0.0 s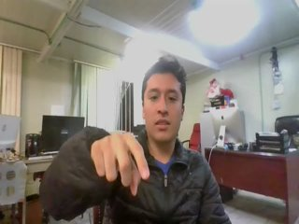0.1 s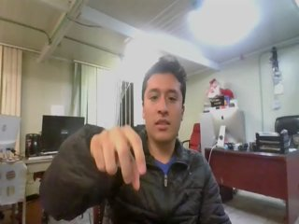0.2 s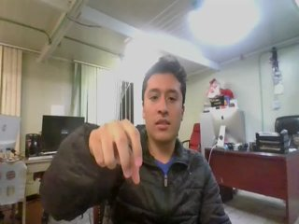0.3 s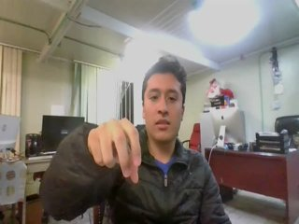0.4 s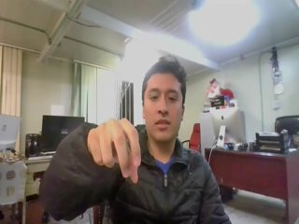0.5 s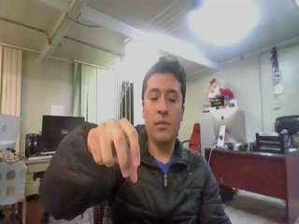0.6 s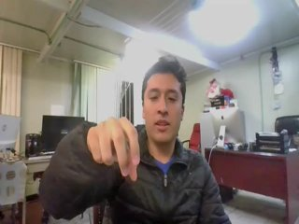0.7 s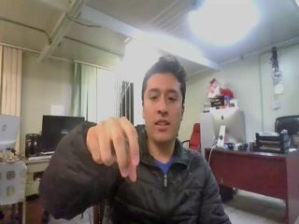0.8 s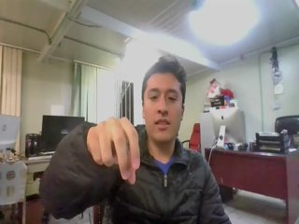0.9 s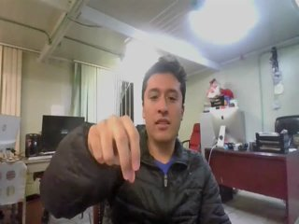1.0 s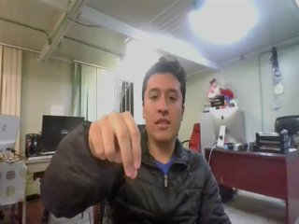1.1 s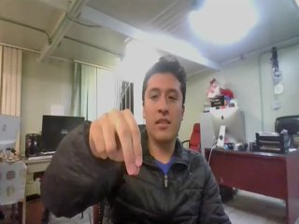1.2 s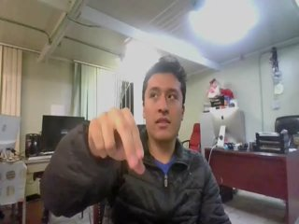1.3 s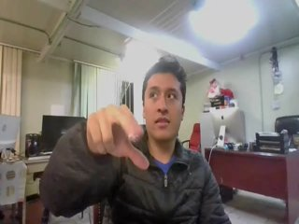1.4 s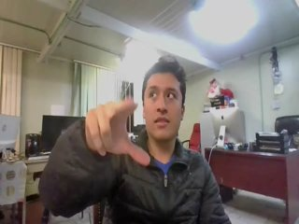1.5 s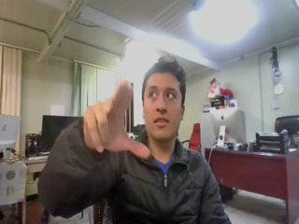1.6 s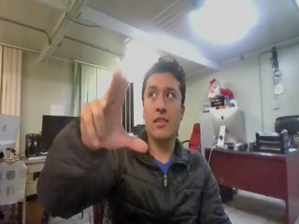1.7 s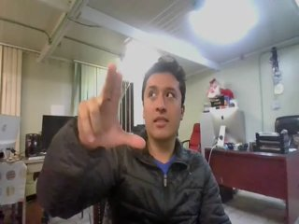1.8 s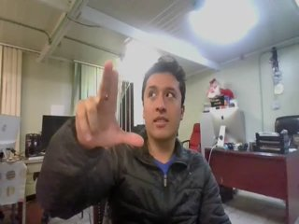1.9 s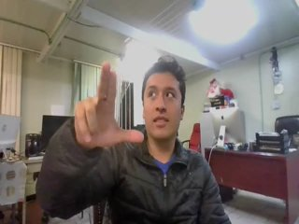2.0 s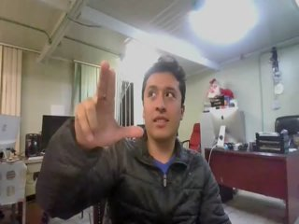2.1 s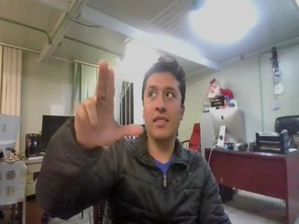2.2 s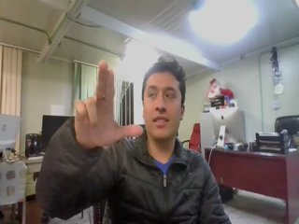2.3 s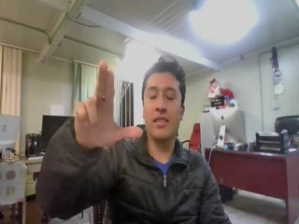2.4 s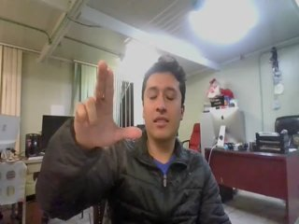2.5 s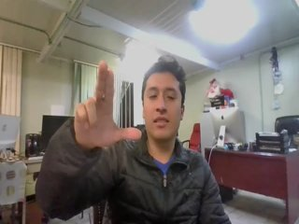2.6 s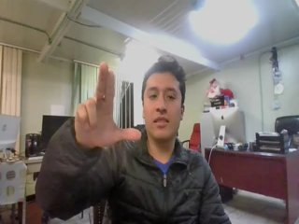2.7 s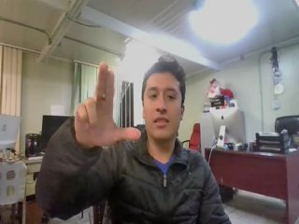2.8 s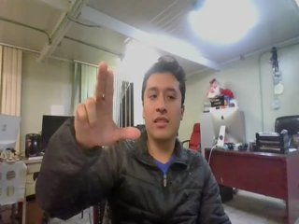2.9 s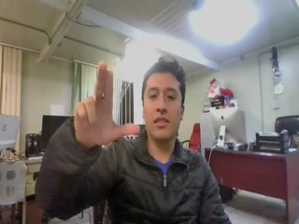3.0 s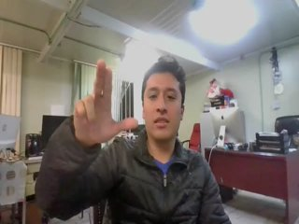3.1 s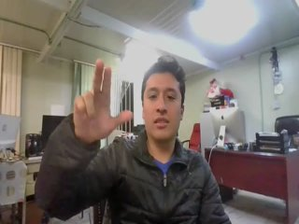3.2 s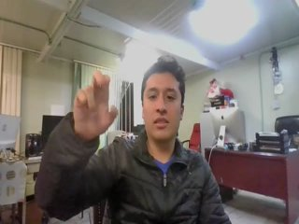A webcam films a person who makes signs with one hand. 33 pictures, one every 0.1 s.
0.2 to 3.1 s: Zoom in.
